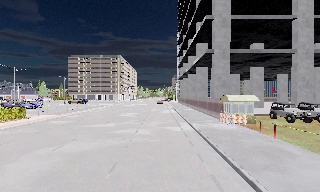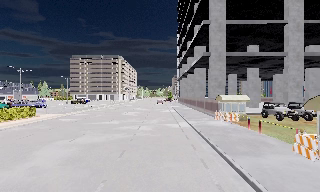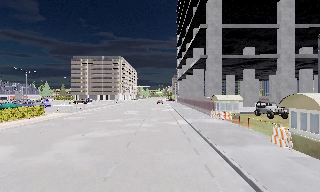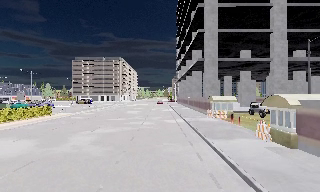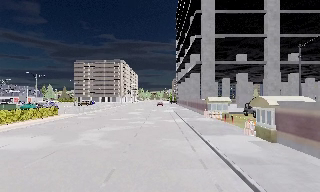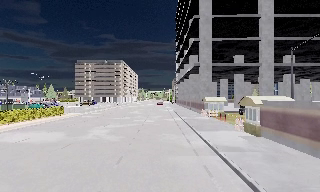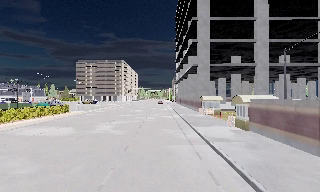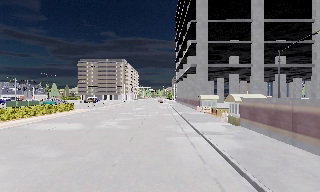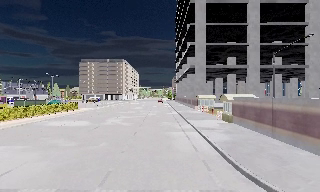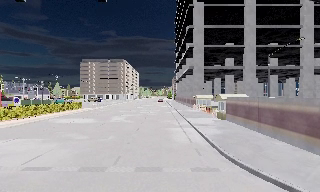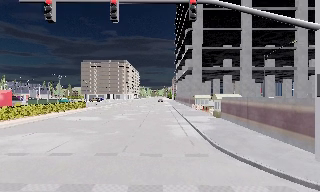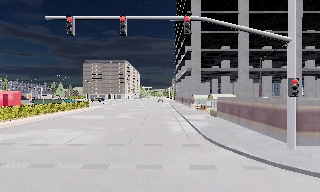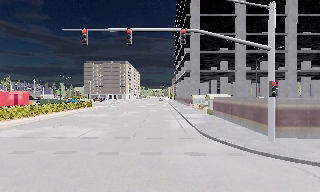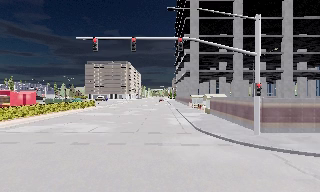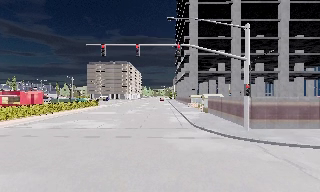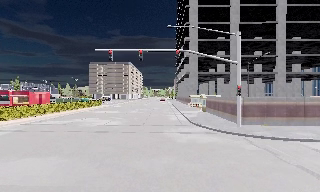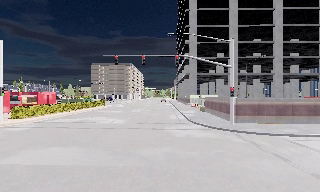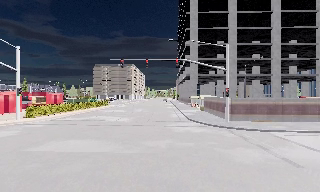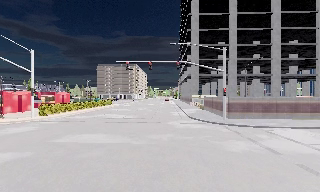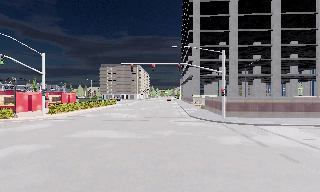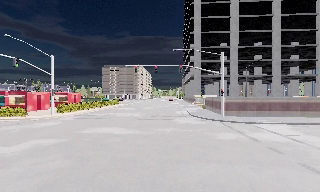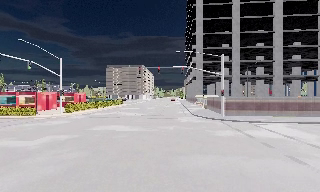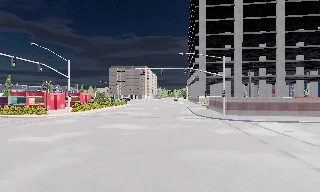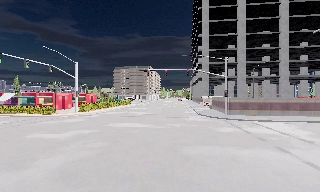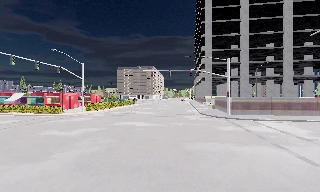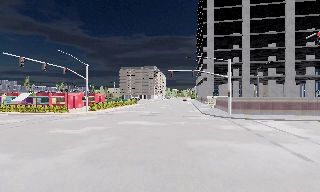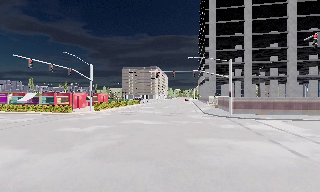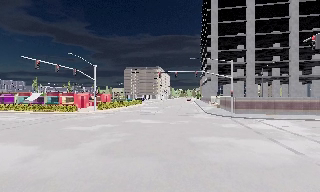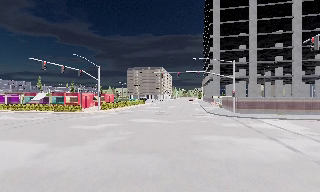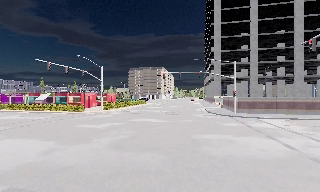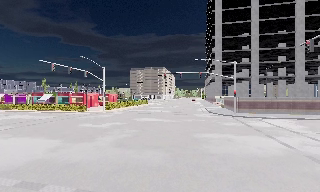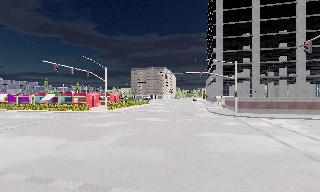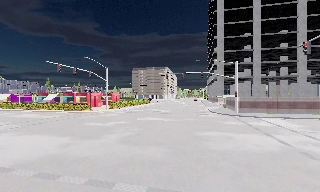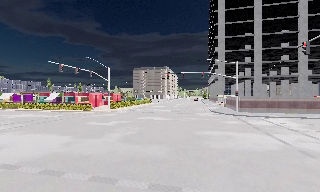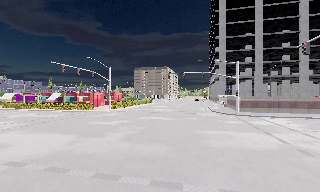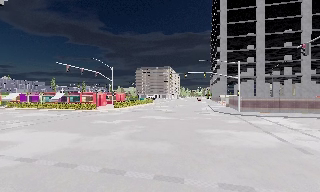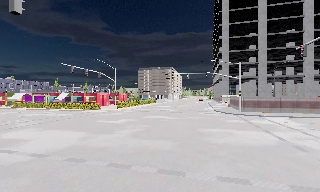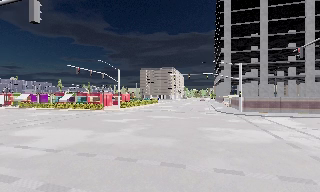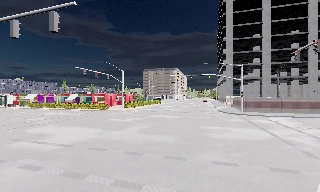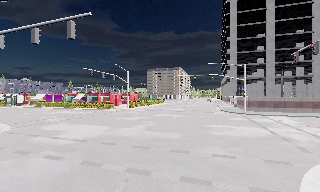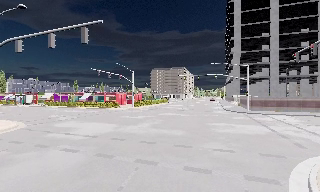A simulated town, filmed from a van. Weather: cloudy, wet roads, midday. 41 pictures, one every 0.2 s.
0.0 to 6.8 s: The camera swings to its left by about 15 degrees, and the scene slides to the right. It travels backward, about 35 m, so what stands in front gets smaller. It loses speed.
6.8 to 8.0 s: The camera travels backward, about 3.5 m, so what stands in front gets smaller. It gains speed.
The film runs backward here.
